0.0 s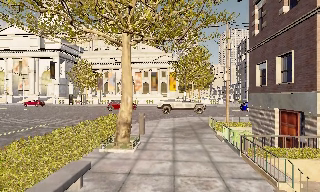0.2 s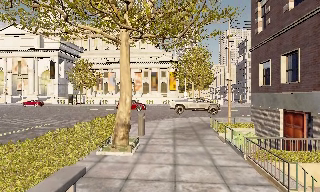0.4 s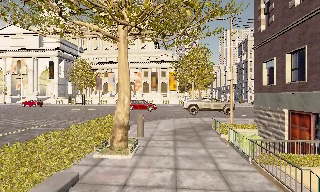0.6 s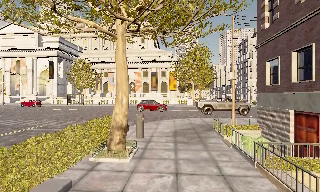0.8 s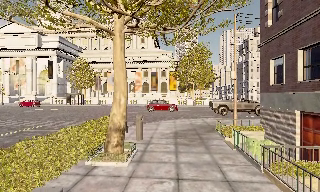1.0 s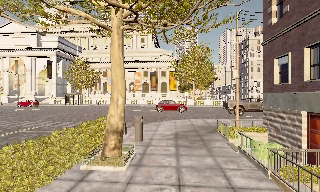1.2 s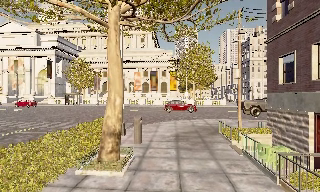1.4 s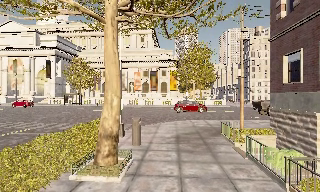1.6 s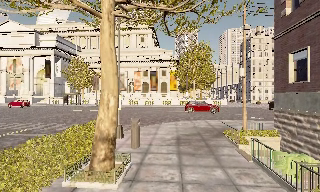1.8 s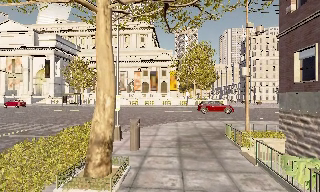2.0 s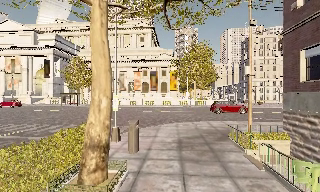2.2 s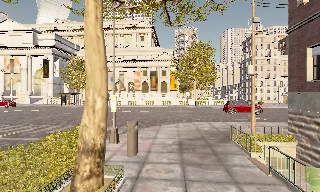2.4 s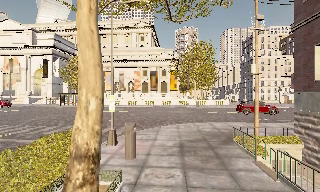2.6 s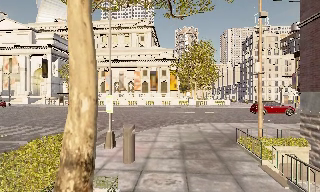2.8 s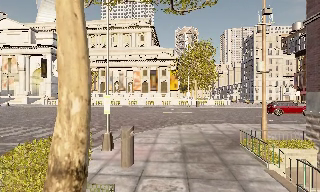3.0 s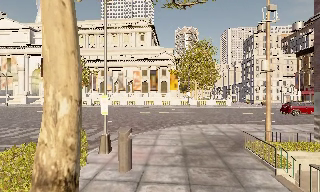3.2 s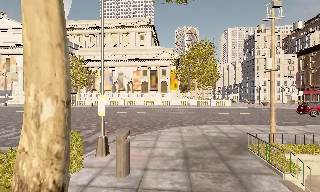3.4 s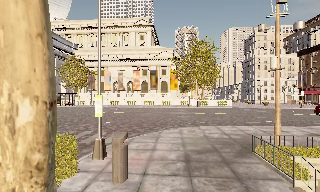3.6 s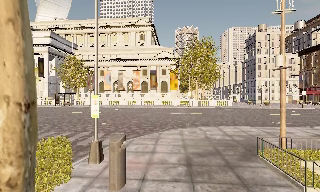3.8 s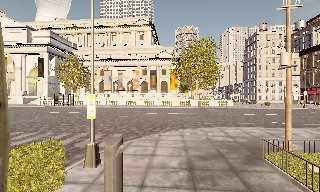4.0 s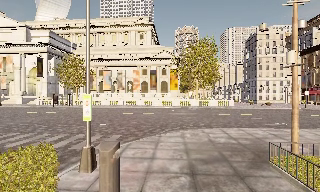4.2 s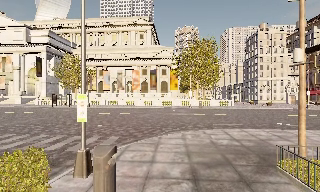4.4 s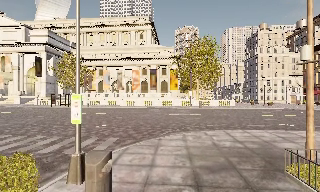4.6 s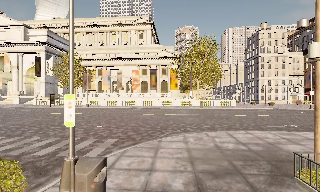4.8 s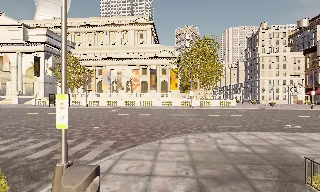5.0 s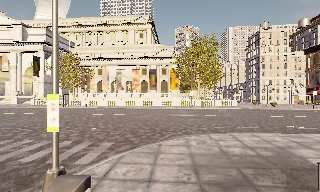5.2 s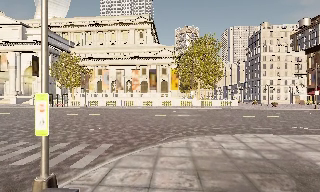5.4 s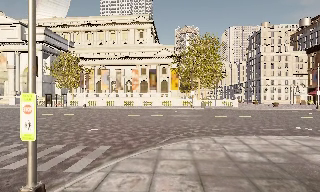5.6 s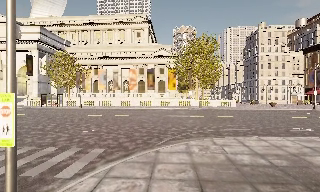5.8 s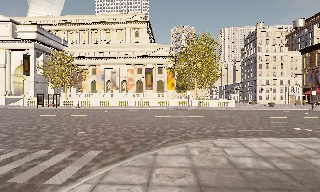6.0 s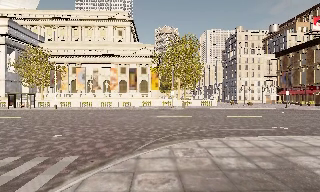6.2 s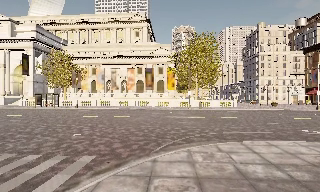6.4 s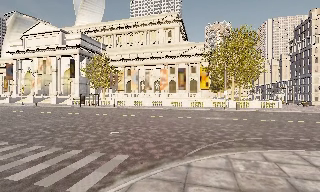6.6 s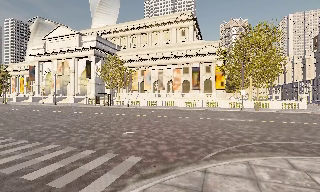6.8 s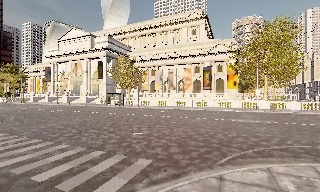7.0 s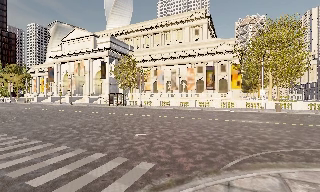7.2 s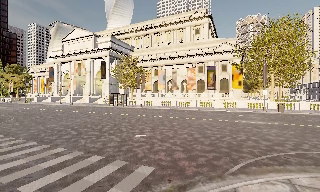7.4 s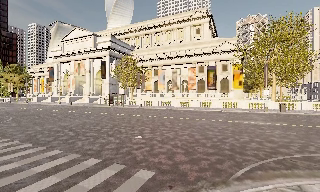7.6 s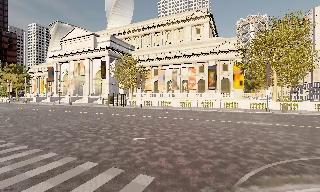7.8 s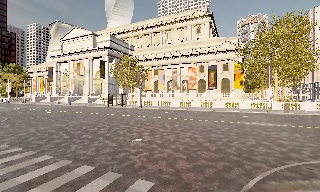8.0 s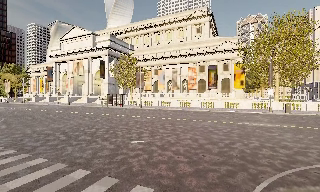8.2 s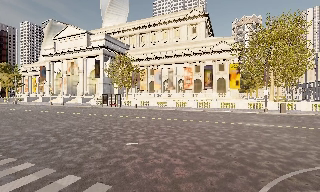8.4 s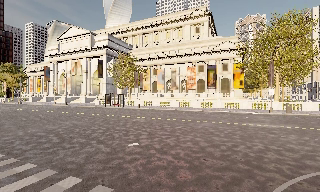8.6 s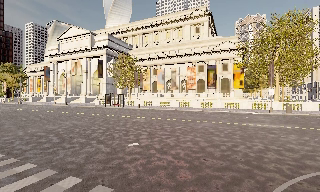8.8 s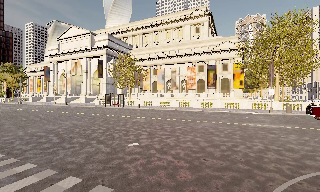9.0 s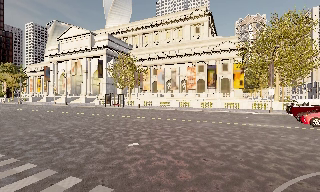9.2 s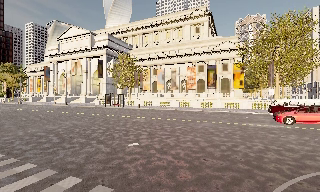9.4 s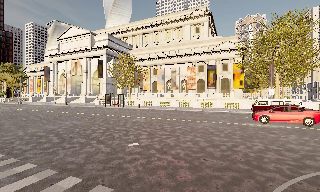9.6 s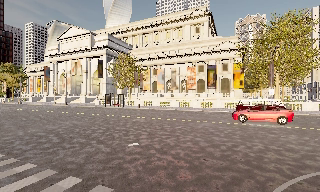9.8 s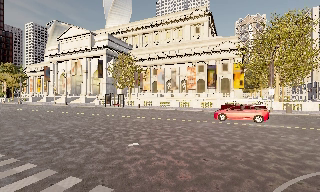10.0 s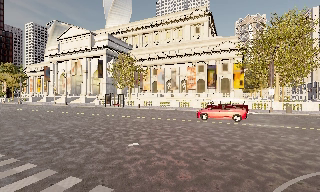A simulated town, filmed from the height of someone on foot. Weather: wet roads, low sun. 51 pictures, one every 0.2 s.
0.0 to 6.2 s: The camera travels forward, about 9 m, so what stands in front looms larger.
6.2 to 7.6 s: The camera swings to its left by about 20 degrees, and the scene slides to the right. It travels forward, about 2 m, so what stands in front looms larger.
7.6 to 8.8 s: The camera travels forward, about 1 m, so what stands in front looms larger. It loses speed.
8.8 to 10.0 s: The camera keeps its place and its aim.
The film runs forward here.
